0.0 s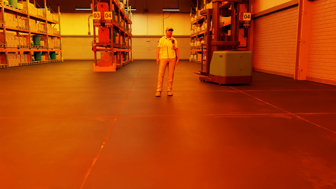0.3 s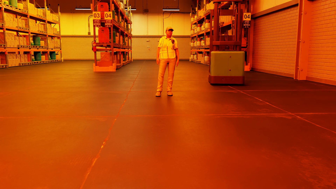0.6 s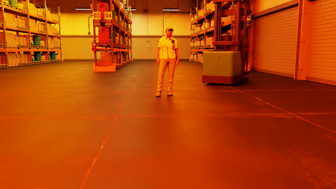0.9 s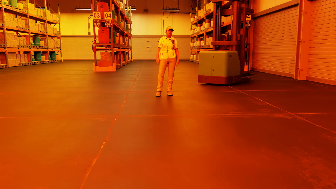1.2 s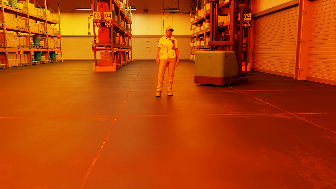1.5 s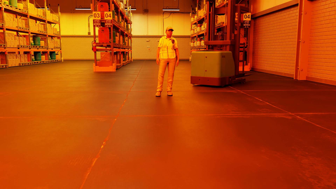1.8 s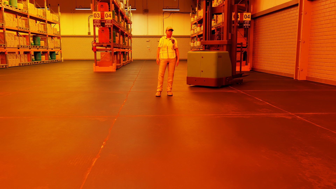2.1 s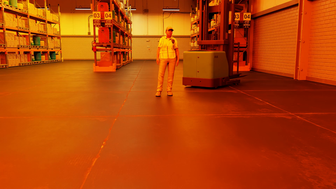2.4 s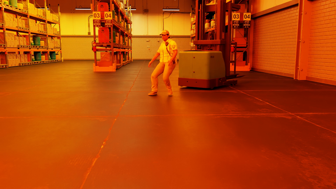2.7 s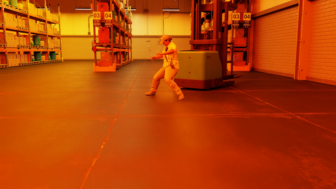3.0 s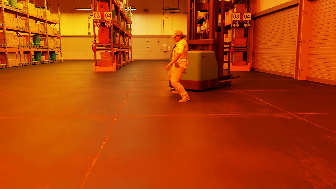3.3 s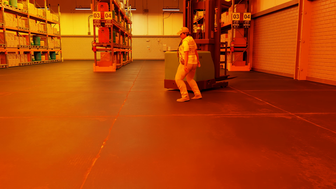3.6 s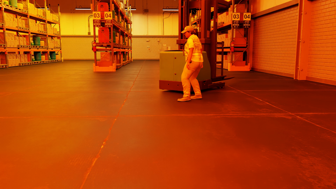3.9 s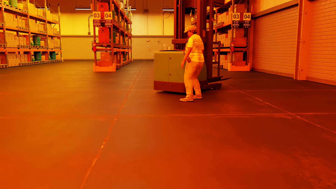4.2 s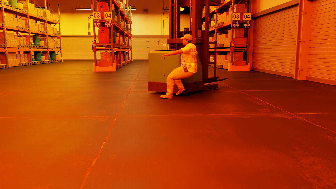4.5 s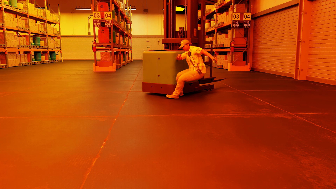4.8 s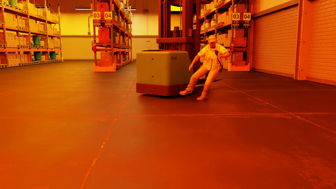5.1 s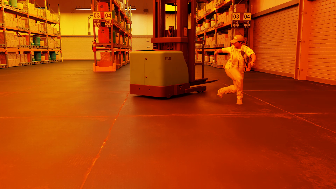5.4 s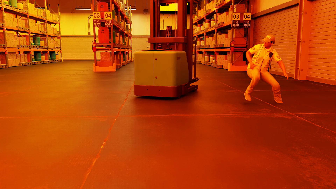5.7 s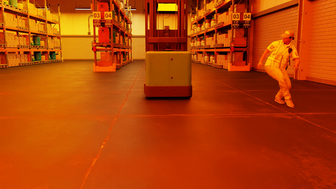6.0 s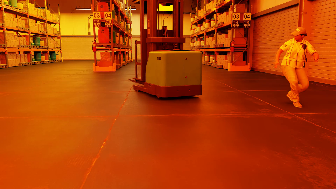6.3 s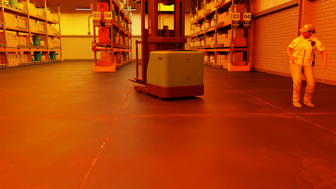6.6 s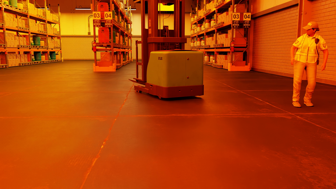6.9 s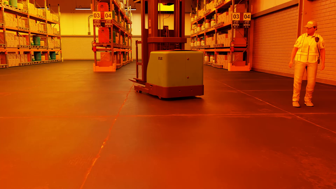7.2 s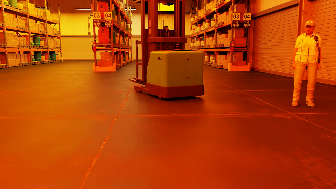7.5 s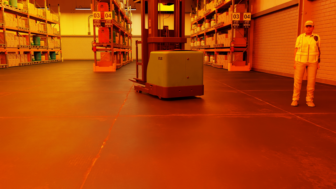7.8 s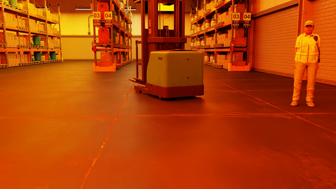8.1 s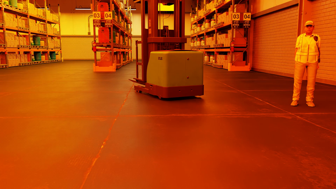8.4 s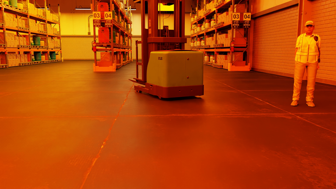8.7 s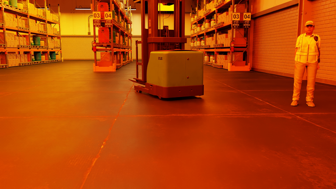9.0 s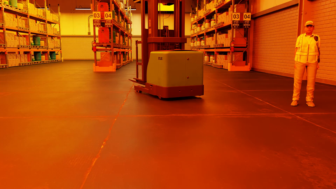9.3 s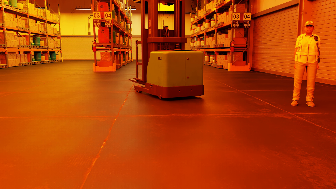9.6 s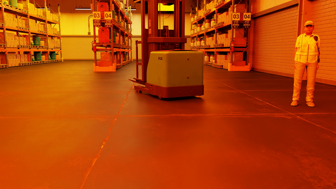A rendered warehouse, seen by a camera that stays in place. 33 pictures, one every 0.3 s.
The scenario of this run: Near miss between a forklift and a person.
